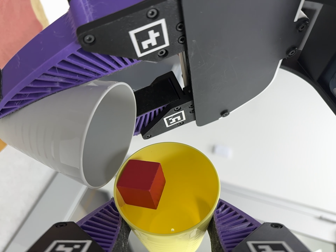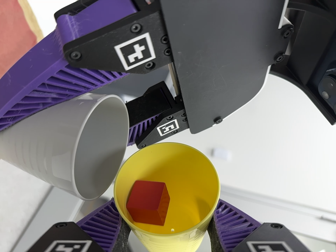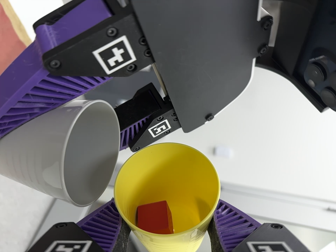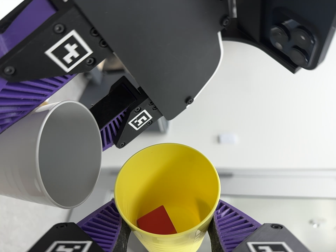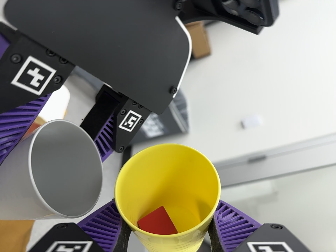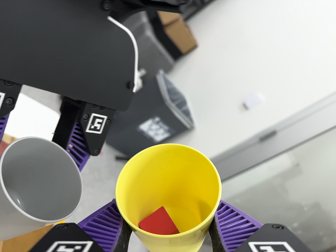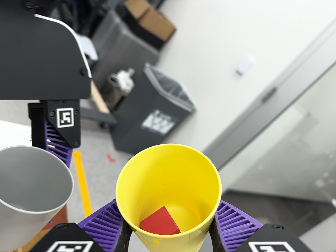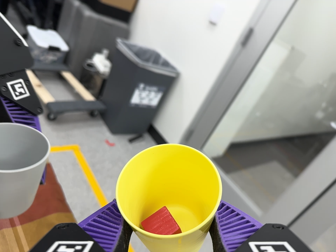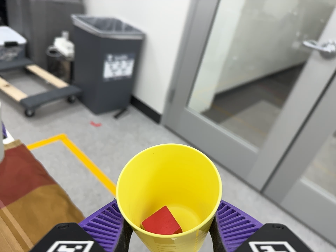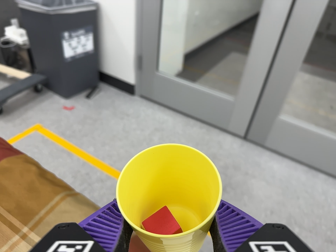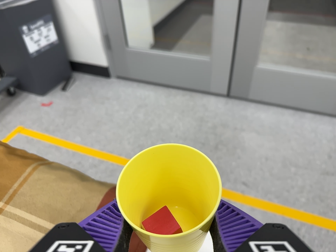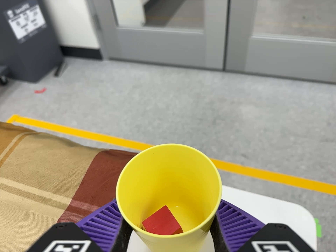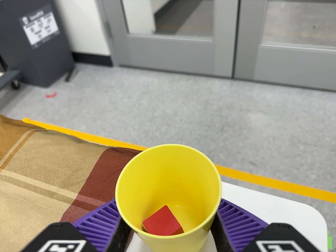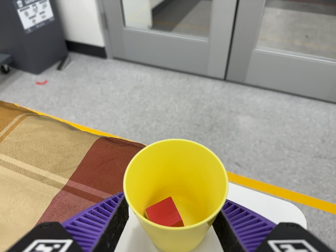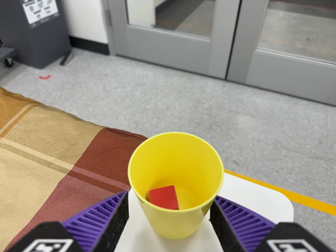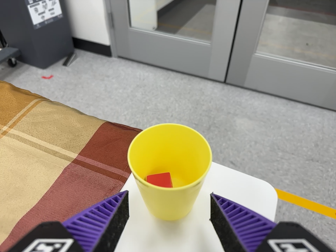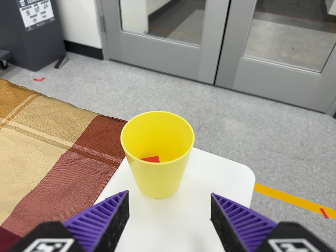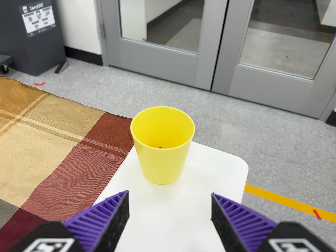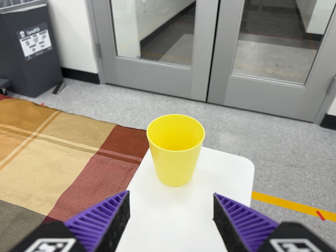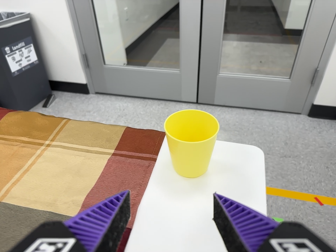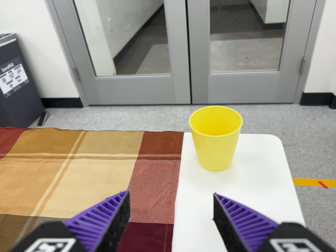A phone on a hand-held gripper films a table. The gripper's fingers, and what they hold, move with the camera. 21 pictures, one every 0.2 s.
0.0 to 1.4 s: The camera pans to its left by about 10 degrees. It travels to its right and toward the bottom of its view, about 24 cm. It rolls about its line of sight by about 75 degrees, and the scene rotates counterclockwise.
1.4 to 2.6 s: The camera travels toward the bottom of its view and to its right, about 28 cm, so close, fixed things drift upward. Its aim tips toward the bottom of its view by about 20 degrees, and the scene shifts upward. It rolls about its line of sight by about 40 degrees, and the scene rotates counterclockwise.
2.6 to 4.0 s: The camera travels backward, to its left and toward the bottom of its view, about 24 cm, so what stands in front gets smaller. Its aim tips toward the top of its view by about 10 degrees. It rolls about its line of sight by about 10 degrees, and the scene rotates counterclockwise.
The film runs backward here.
